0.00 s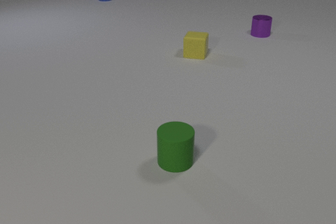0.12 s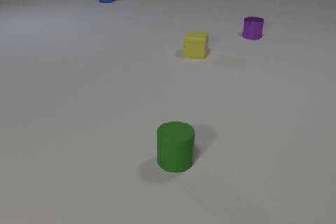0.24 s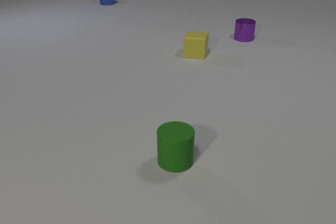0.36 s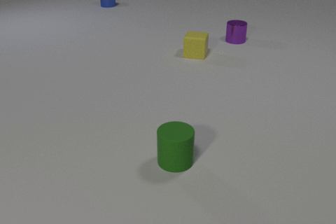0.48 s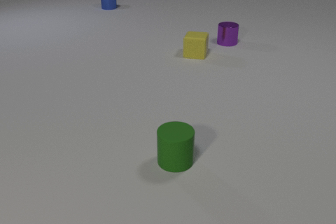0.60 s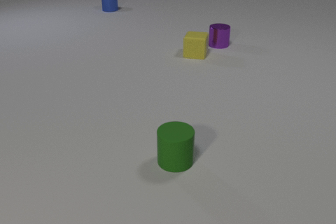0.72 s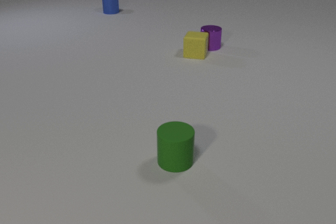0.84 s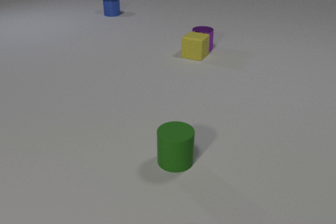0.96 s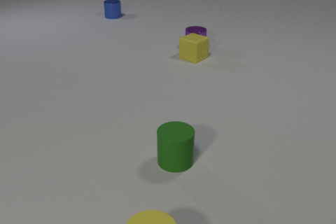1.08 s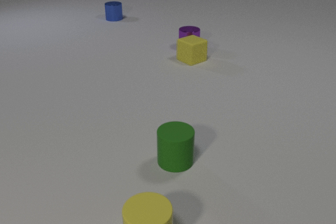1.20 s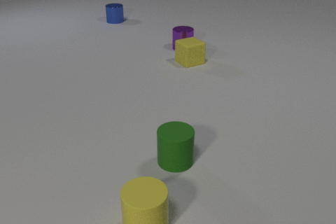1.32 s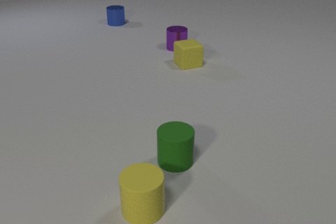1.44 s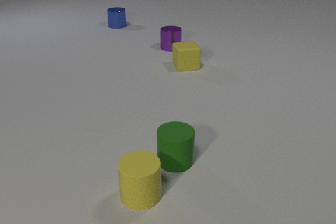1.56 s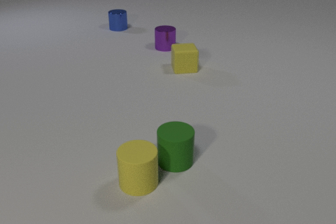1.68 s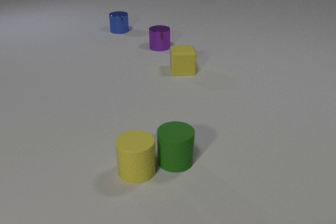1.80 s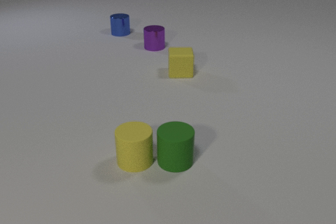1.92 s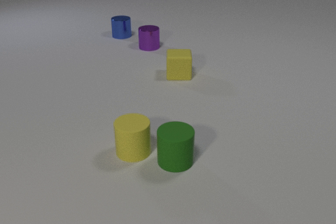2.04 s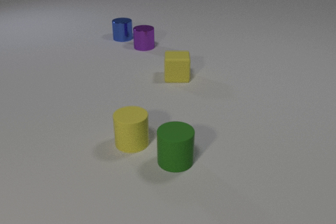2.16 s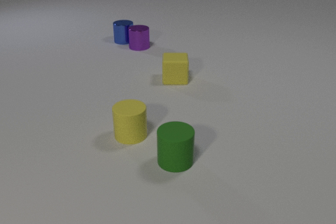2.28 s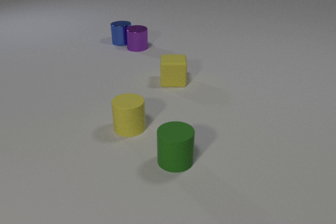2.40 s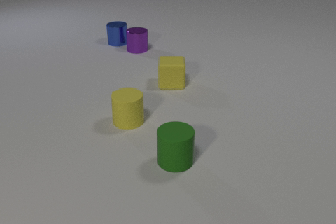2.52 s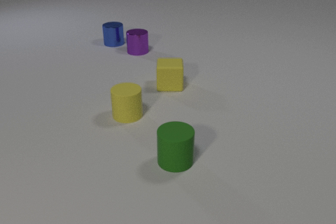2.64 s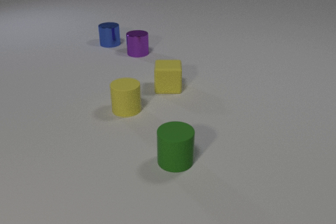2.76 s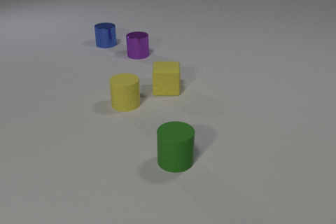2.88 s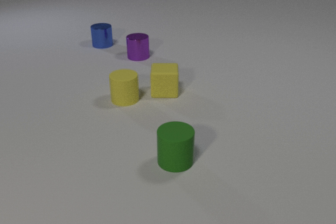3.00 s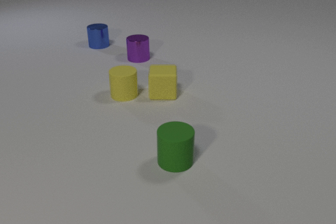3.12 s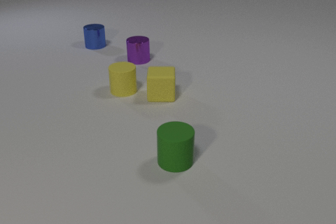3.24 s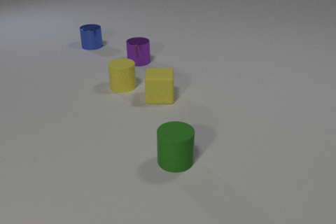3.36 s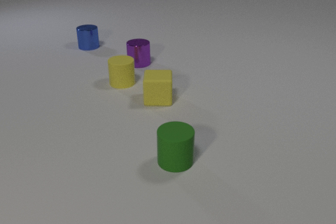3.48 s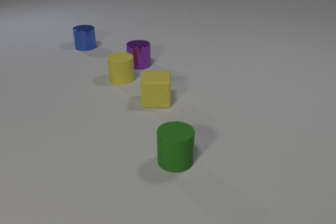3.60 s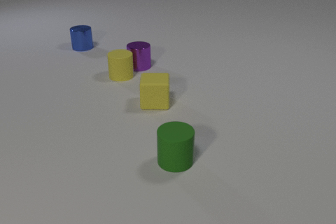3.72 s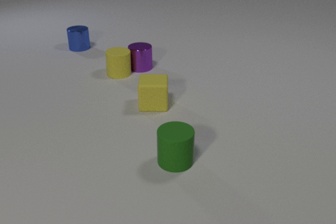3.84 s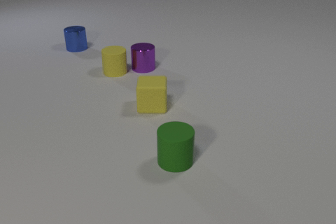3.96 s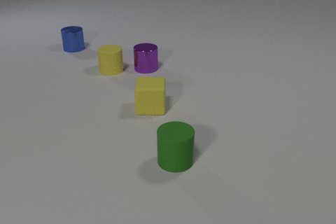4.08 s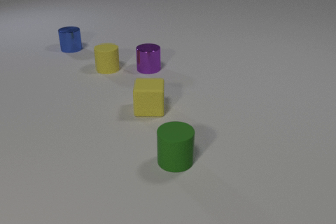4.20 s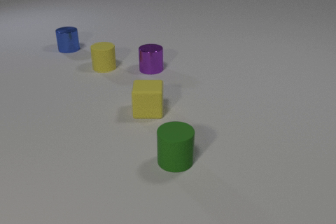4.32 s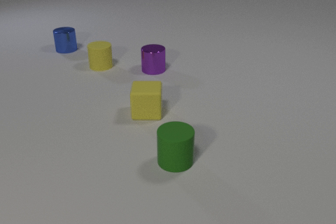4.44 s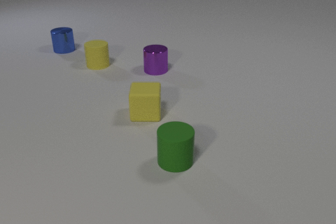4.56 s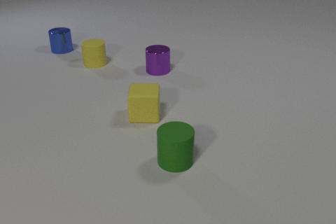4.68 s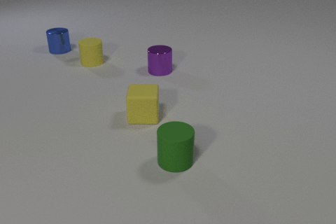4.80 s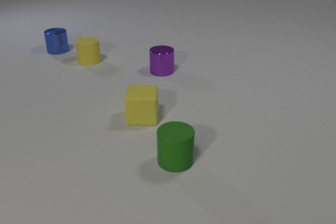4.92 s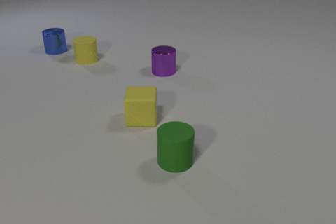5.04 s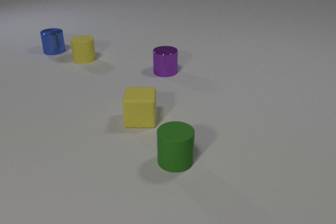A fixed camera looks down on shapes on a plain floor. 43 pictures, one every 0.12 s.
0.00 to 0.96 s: The purple metal cylinder slides to the left and toward the camera. The yellow rubber cube slides toward the camera, spins clockwise seen from above by about 30 degrees, its near face sliding to the left. The blue metal cylinder slides toward the camera. The yellow rubber cylinder comes in at the bottom edge, slides away from the camera. The purple metal cylinder and the yellow rubber cube collide.
0.96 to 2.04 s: The purple metal cylinder slides to the left. The yellow rubber cube slides toward the camera, spins so that its near face slides to the left, clockwise seen from above. The blue metal cylinder slides toward the camera. The yellow rubber cylinder slides away from the camera.
2.04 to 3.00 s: The purple metal cylinder slides toward the camera. The yellow rubber cube slides toward the camera. The blue metal cylinder slides to the left and toward the camera. The yellow rubber cylinder slides away from the camera. The purple metal cylinder and the blue metal cylinder collide.
3.00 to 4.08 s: The purple metal cylinder slides toward the camera. The yellow rubber cube slides toward the camera and to the left. The blue metal cylinder slides to the left. The yellow rubber cylinder slides away from the camera. The purple metal cylinder and the yellow rubber cylinder collide.
4.08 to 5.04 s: The purple metal cylinder slides to the right and toward the camera. The yellow rubber cube slides toward the camera and to the left. The blue metal cylinder slides to the left. The yellow rubber cylinder slides away from the camera and to the left.
How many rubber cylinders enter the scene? 1.
What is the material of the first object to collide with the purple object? rubber.
What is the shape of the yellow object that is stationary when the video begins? cube.
